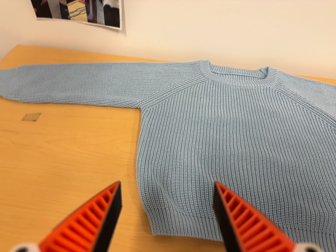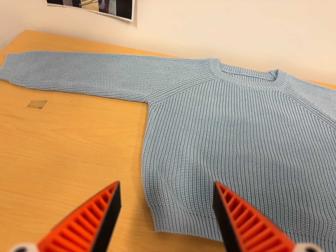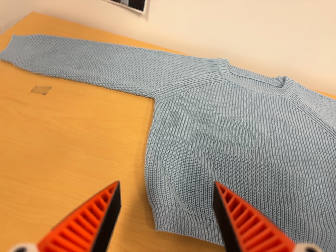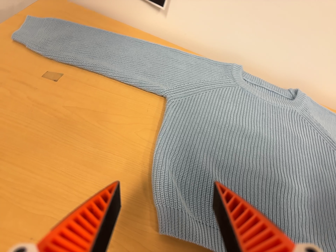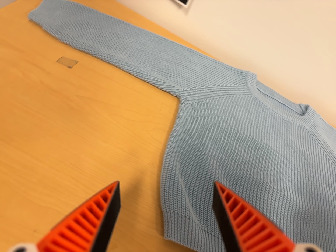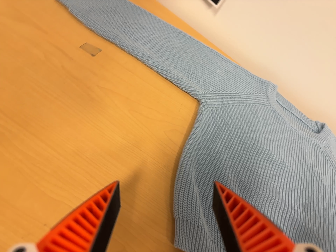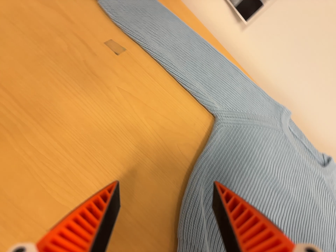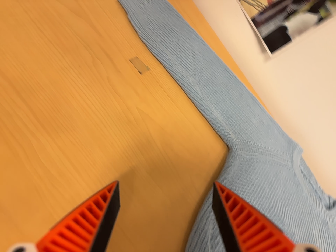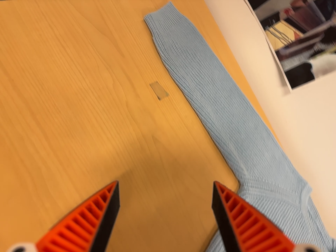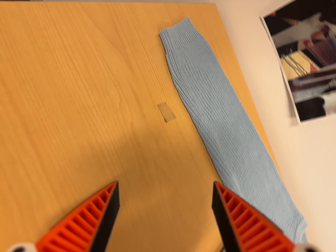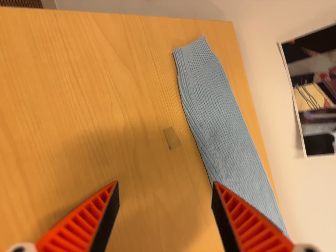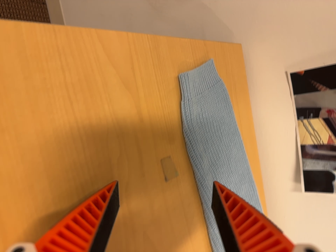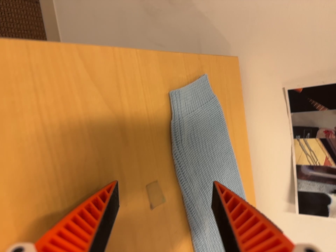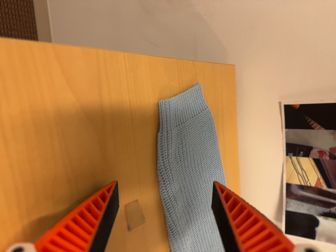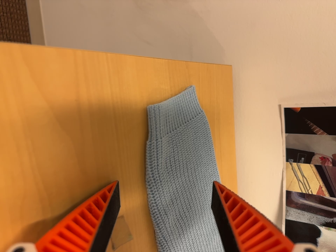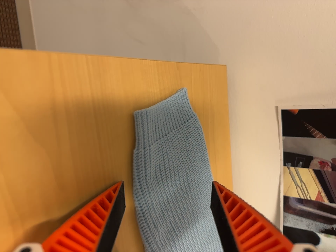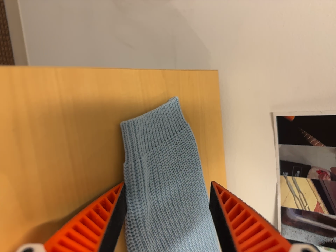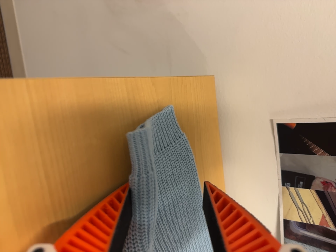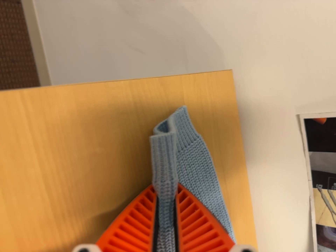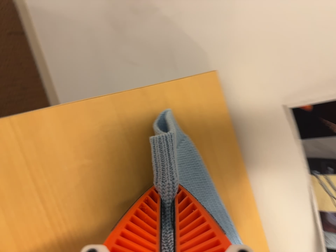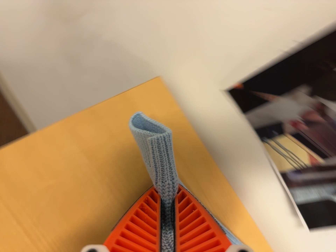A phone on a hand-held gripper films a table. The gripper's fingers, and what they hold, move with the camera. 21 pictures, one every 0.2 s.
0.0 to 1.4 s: The camera travels to its left and toward the top of its view, about 20 cm, so close, fixed things drift to the right. It rolls about its line of sight by about 45 degrees, and the scene rotates clockwise.
1.4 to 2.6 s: The camera travels toward the top of its view and forward, about 22 cm, so close, fixed things drift downward. It rolls about its line of sight by about 30 degrees, and the scene rotates clockwise.
2.6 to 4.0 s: The camera pans to its left by about 10 degrees. It travels to its right, about 16 cm. It rolls about its line of sight by about 30 degrees, and the scene rotates counterclockwise.
The film runs forward here.
